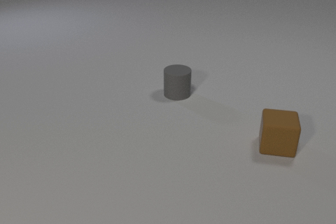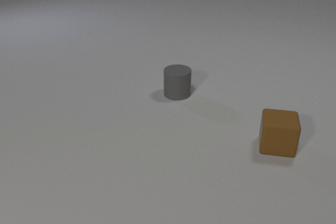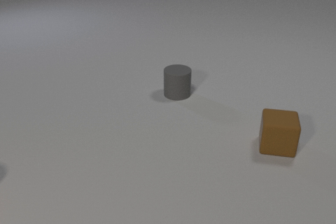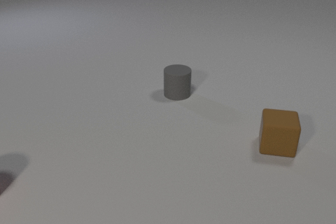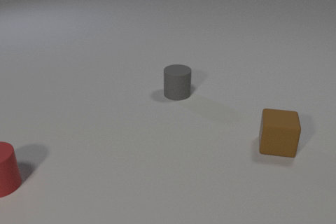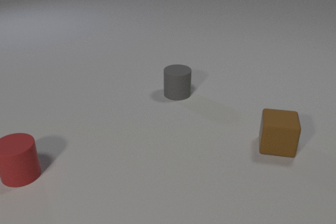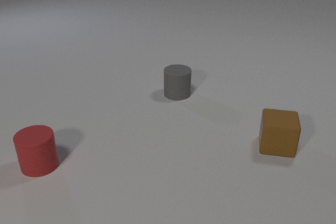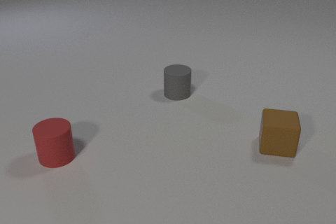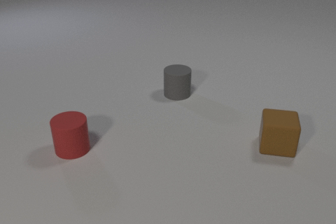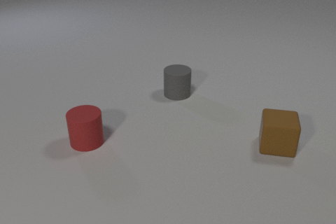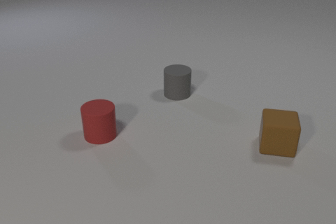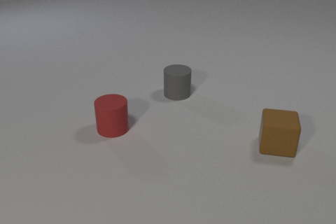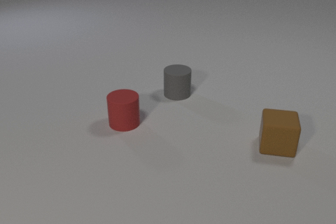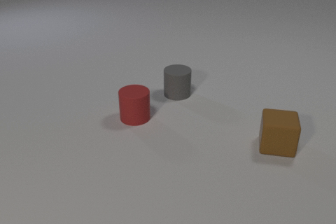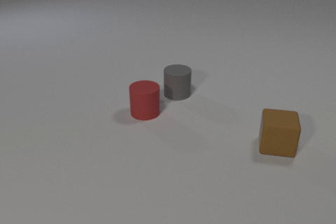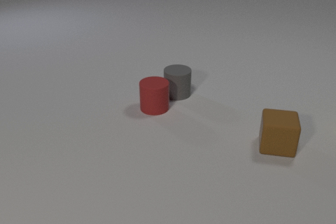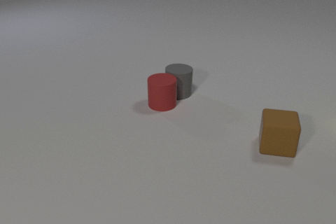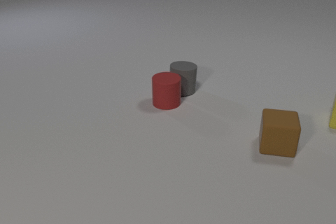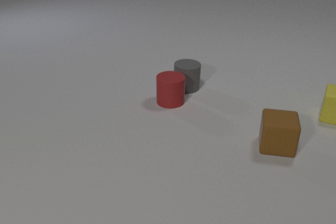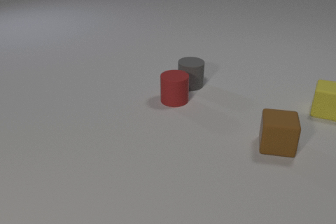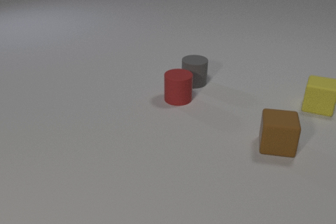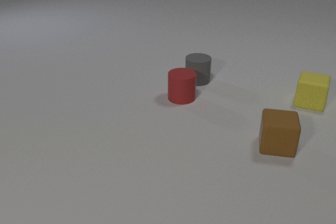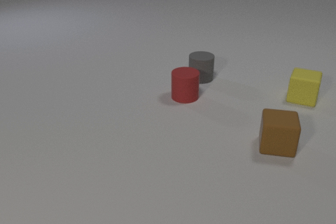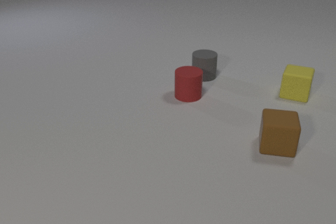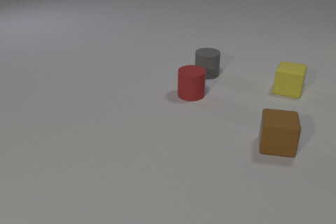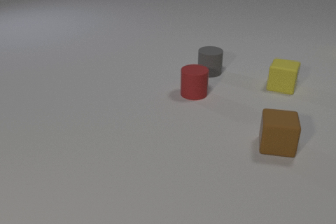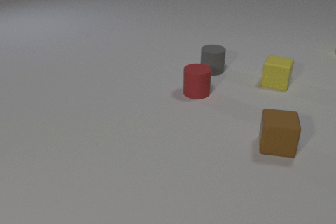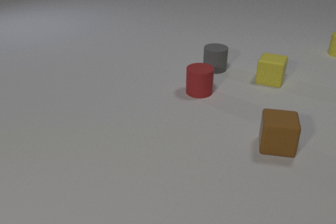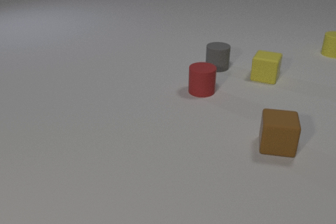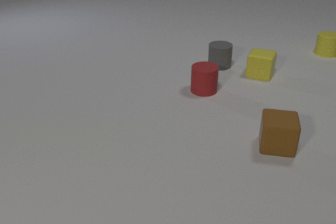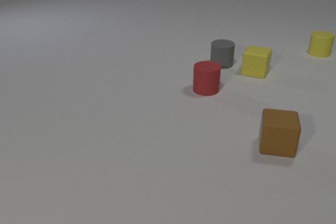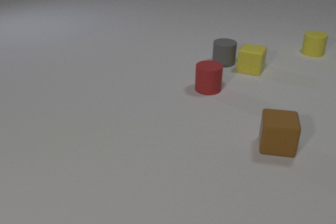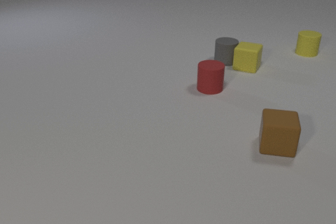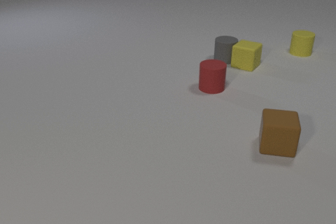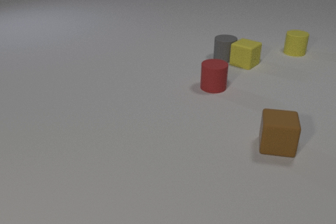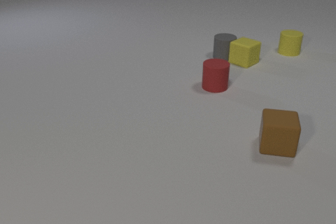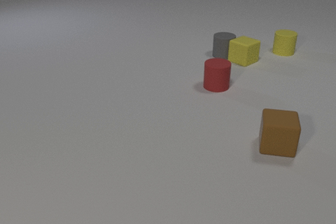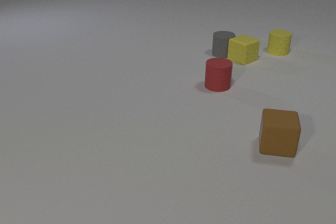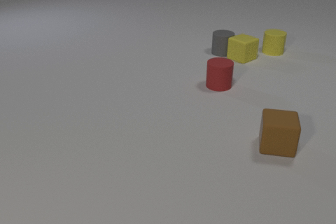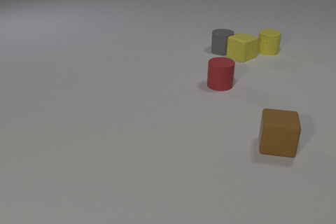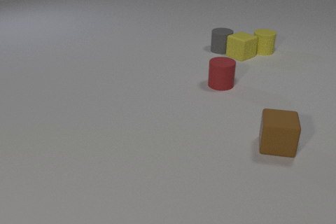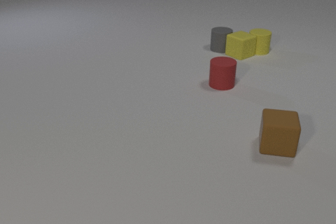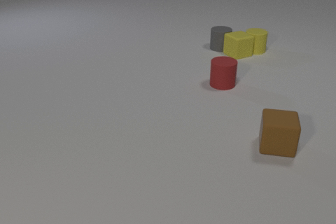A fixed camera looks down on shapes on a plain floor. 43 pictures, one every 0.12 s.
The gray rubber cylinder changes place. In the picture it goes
away from the camera.
0.00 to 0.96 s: The red rubber cylinder comes in at the left edge, slides to the right and away from the camera.
0.96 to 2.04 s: The red rubber cylinder slides to the right and away from the camera. The gray rubber cylinder slides away from the camera. The yellow rubber cube comes in at the right edge. The red rubber cylinder and the gray rubber cylinder collide.
2.04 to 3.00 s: The red rubber cylinder slides to the right and away from the camera. The gray rubber cylinder slides away from the camera and to the right. The yellow rubber cube slides to the left and away from the camera.
3.00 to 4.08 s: The red rubber cylinder slides to the right and away from the camera. The gray rubber cylinder slides away from the camera. The yellow rubber cube slides away from the camera and to the left. The yellow rubber cylinder comes in at the right edge, slides to the left. The gray rubber cylinder and the yellow rubber cube collide.
4.08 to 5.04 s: The red rubber cylinder slides to the right and away from the camera. The gray rubber cylinder slides away from the camera. The yellow rubber cube slides away from the camera, spins so that its near face slides to the left, clockwise seen from above. The yellow rubber cylinder slides to the left. The yellow rubber cube and the yellow rubber cylinder collide.
How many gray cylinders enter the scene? 0.
How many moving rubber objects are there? 4.
What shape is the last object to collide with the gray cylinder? cube.
